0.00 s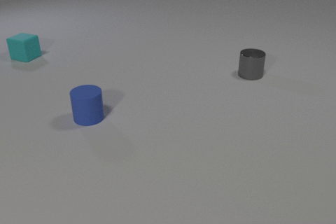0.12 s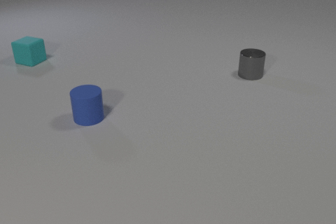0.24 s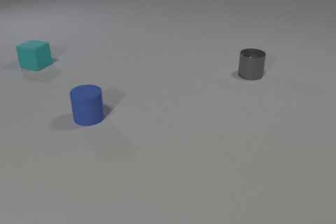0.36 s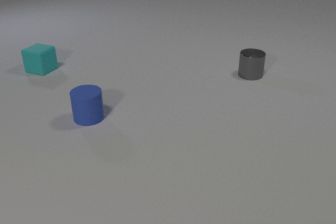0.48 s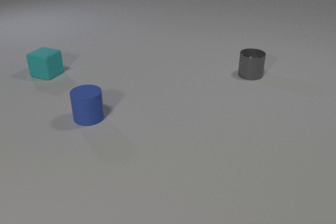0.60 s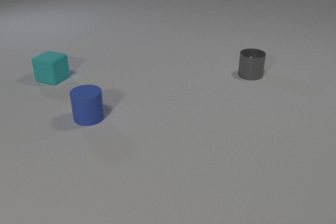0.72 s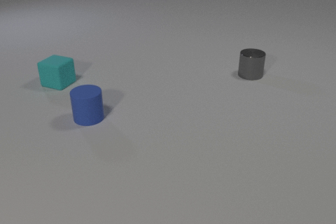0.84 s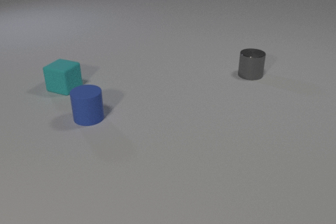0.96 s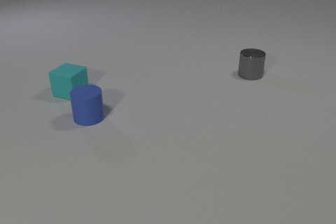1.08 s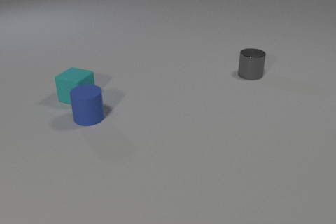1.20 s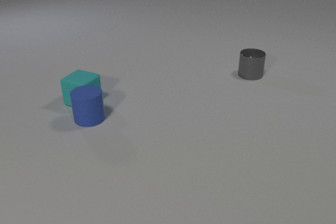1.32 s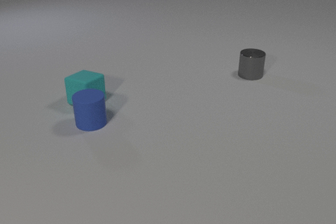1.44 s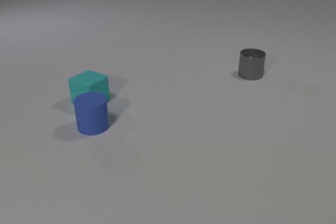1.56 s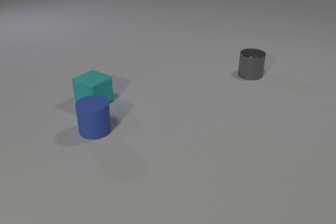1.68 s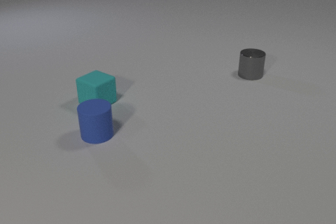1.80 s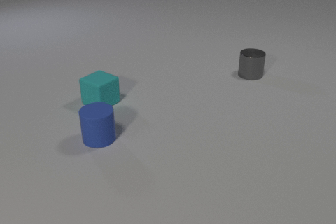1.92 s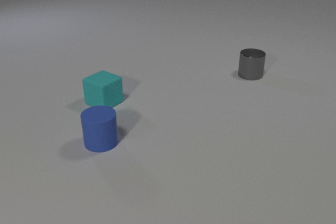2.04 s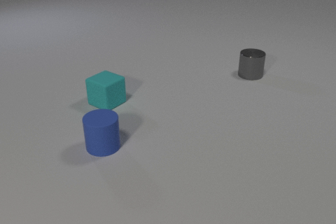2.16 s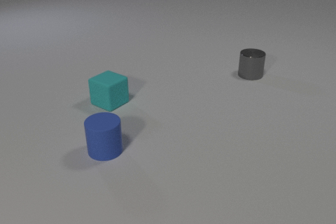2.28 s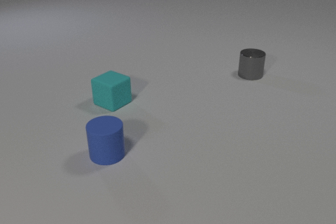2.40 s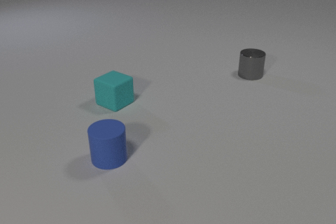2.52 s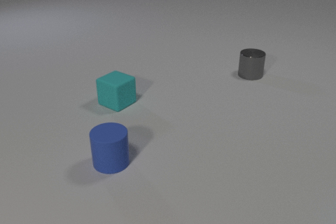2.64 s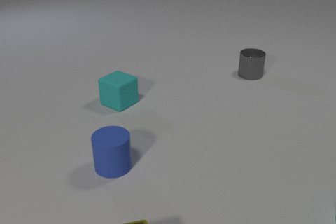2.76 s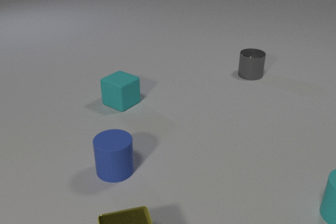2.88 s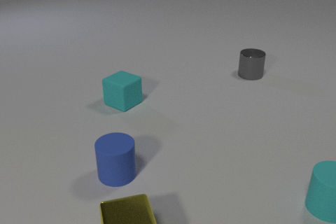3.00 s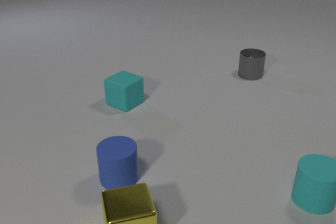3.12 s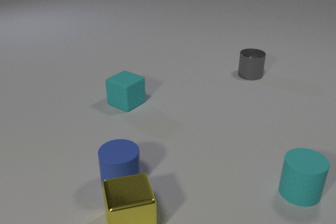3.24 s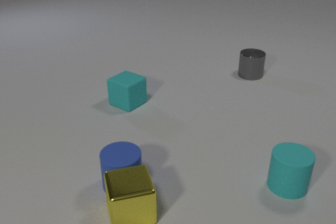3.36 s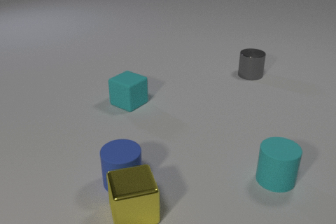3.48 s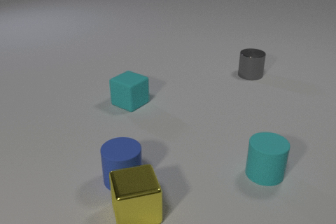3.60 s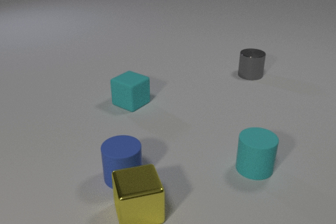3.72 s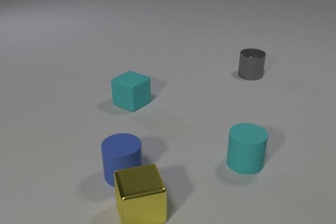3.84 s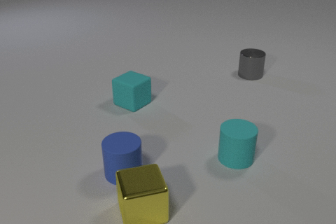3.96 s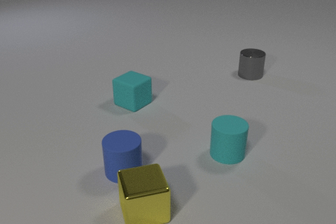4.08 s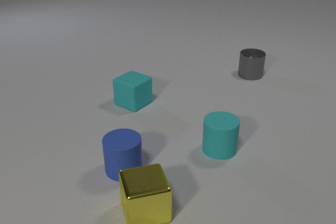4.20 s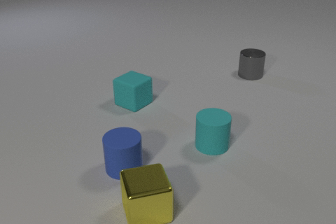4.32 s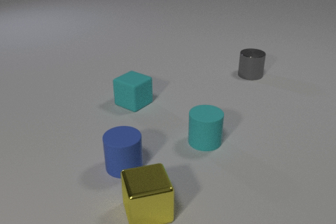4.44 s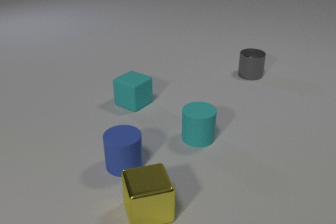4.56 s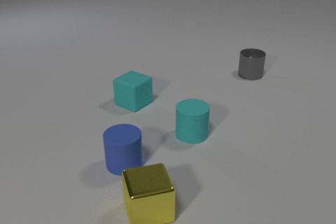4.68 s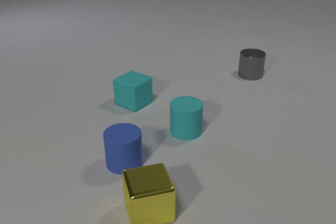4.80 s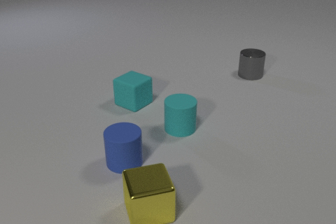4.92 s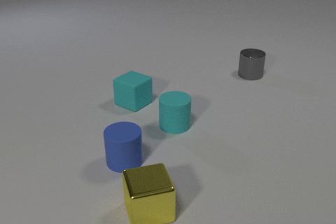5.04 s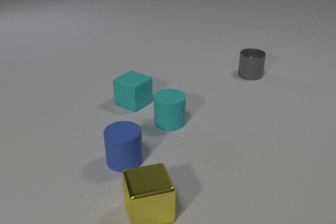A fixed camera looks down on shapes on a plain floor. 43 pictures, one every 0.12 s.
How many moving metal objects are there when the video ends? 0.
What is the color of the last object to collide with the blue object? yellow.
What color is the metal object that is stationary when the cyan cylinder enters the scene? gray.
0.00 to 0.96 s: The cyan rubber cube slides toward the camera.
0.96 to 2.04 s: The cyan rubber cube slides to the right and toward the camera. The blue rubber cylinder slides toward the camera. The cyan rubber cube and the blue rubber cylinder collide.
2.04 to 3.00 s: The cyan rubber cube slides to the right. The blue rubber cylinder slides toward the camera. The yellow metal cube comes in at the bottom edge, slides away from the camera. The cyan rubber cylinder comes in at the right edge, slides to the left.
3.00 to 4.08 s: The cyan rubber cube slides to the right. The blue rubber cylinder slides away from the camera. The yellow metal cube slides away from the camera and to the right. The cyan rubber cylinder slides to the left and away from the camera. The blue rubber cylinder and the yellow metal cube collide.
4.08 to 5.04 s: The blue rubber cylinder slides away from the camera. The cyan rubber cylinder slides to the left and away from the camera.
